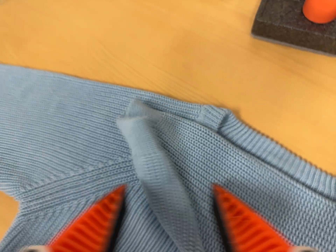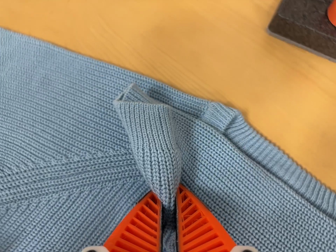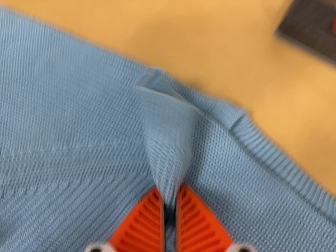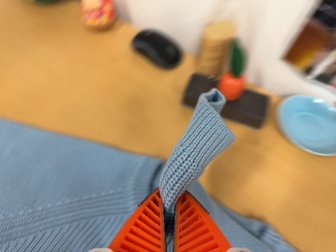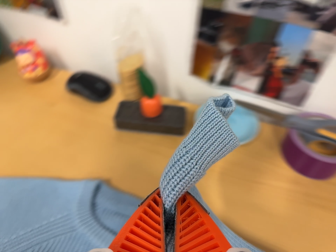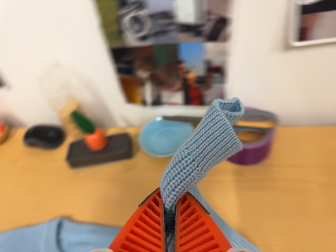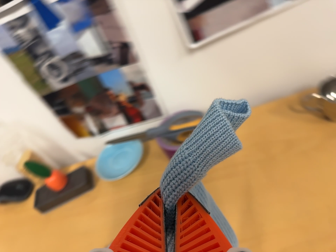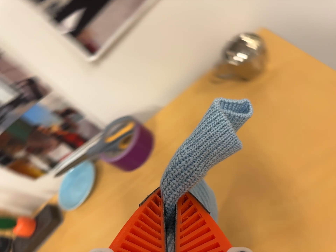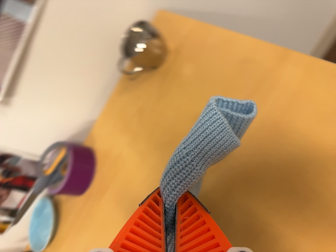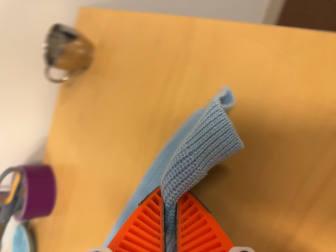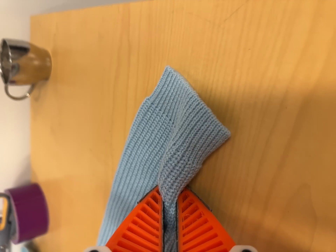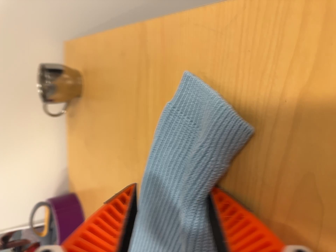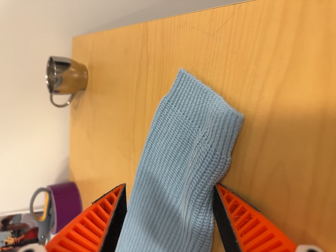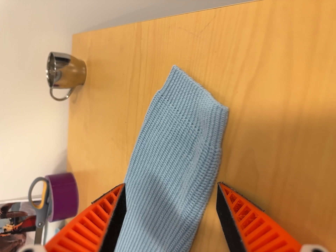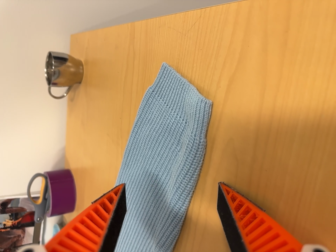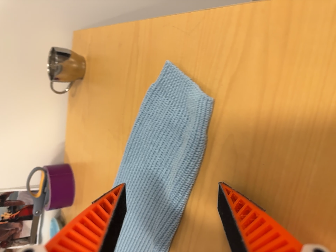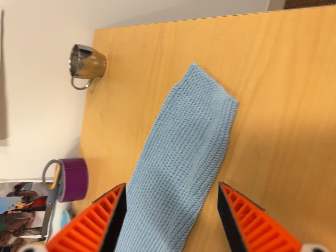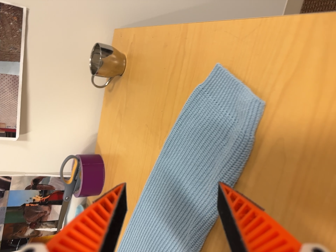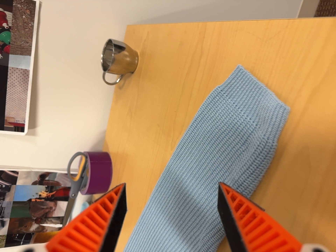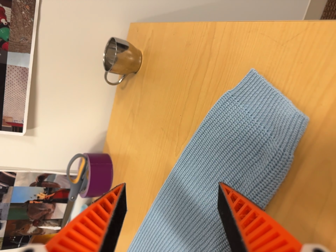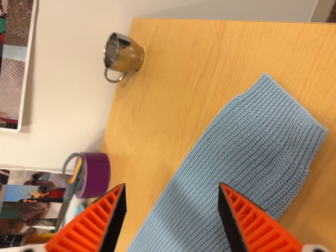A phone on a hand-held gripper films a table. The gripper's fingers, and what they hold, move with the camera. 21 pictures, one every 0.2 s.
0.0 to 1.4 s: The camera swings to its right by about 20 degrees, and the scene slides to the left. It travels to its right and backward, about 40 cm, so close, fixed things drift to the left. Its aim tips toward the top of its view by about 25 degrees, and the scene shifts downward. It rolls about its line of sight by about 60 degrees, and the scene rotates counterclockwise.
1.4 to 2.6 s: The camera travels to its right, about 28 cm, so close, fixed things drift to the left. It rolls about its line of sight by about 45 degrees, and the scene rotates counterclockwise.
2.6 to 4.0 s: The camera travels to its left, about 6 cm, so close, fixed things drift to the right. It rolls about its line of sight by about 10 degrees, and the scene rotates clockwise.
The film runs backward here.
